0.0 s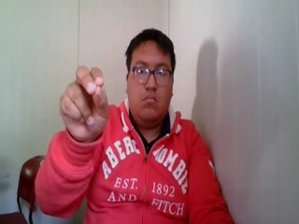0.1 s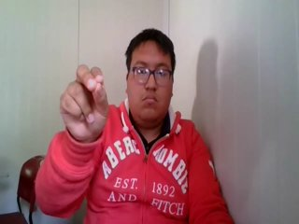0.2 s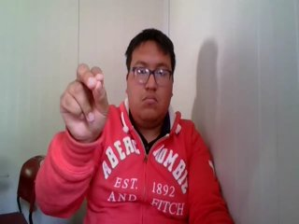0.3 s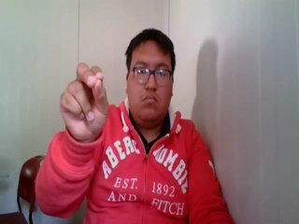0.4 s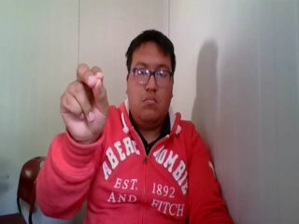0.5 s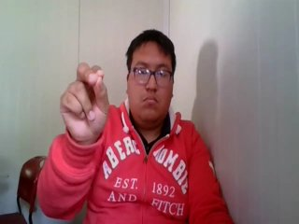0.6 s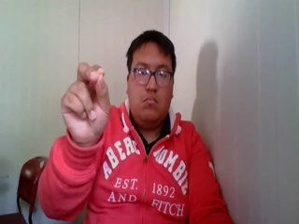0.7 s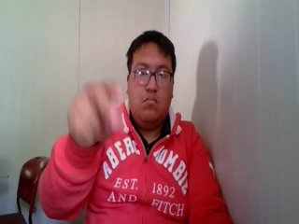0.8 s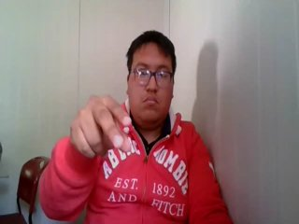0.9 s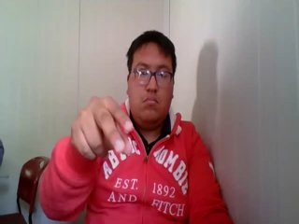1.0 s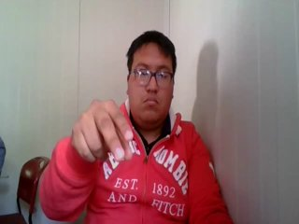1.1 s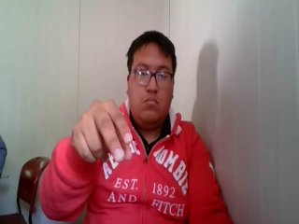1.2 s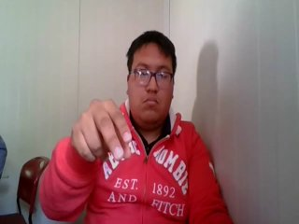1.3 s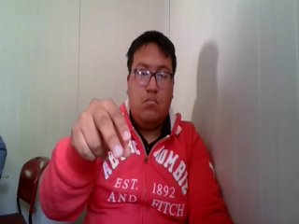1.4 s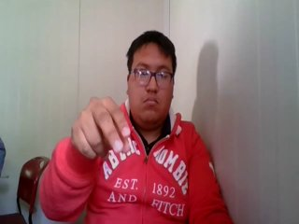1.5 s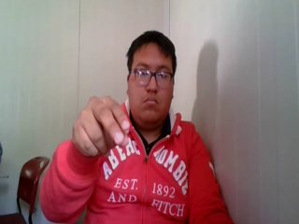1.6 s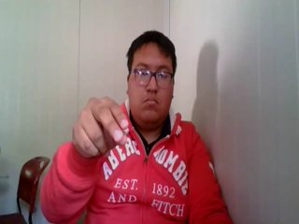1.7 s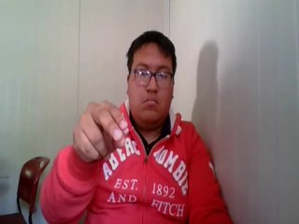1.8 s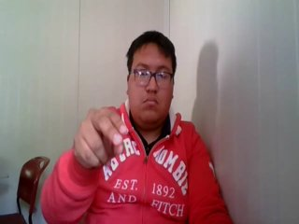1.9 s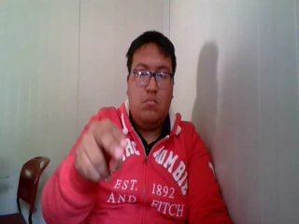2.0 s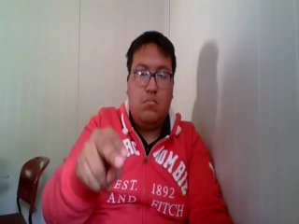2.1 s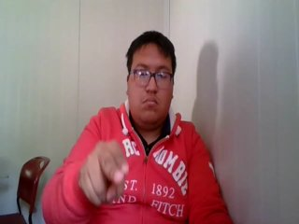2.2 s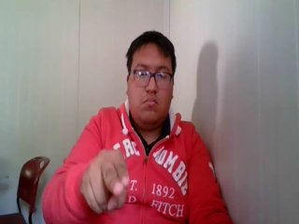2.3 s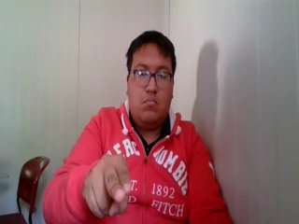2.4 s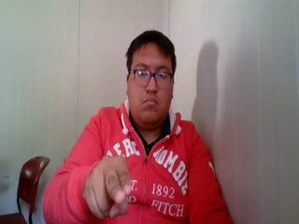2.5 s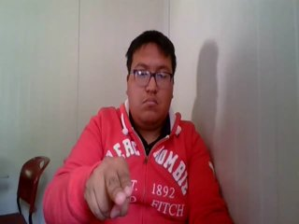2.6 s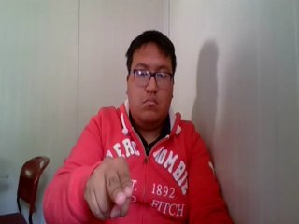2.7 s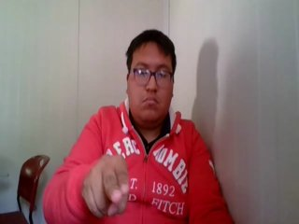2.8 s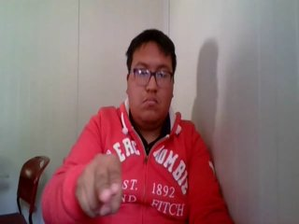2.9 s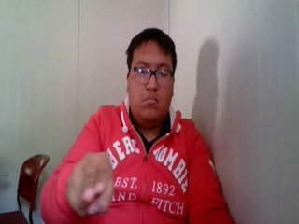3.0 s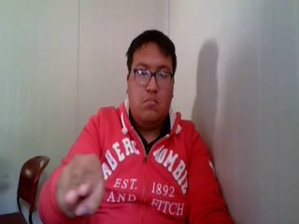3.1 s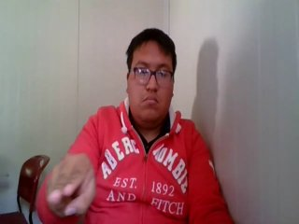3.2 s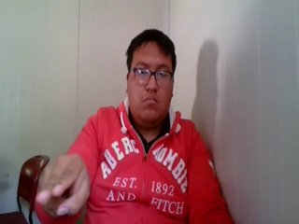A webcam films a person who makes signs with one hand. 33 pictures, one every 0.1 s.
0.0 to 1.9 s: On the screen the hand sweeps downward. The name of the sign: Throw down.
2.0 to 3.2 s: Pointing with two fingers.
